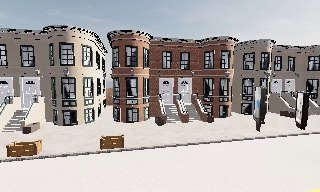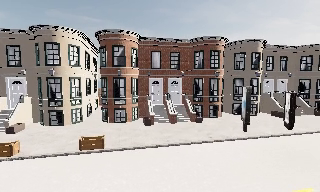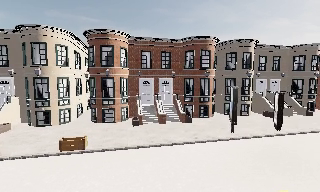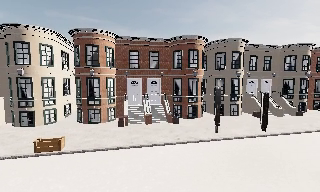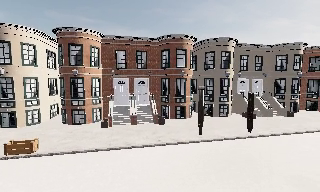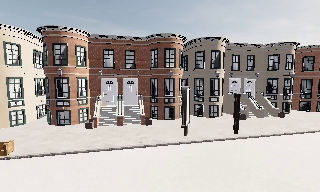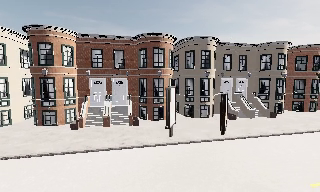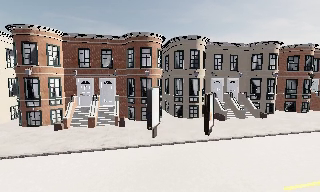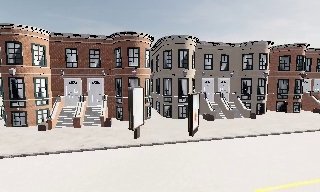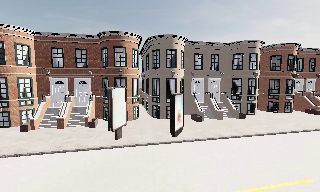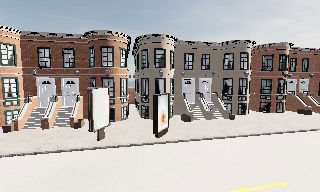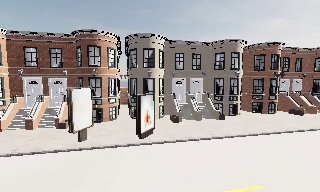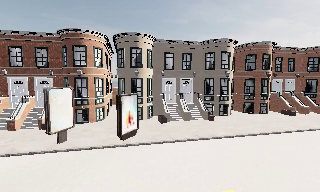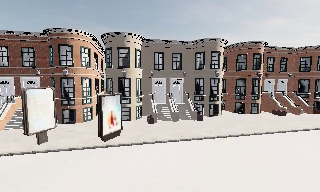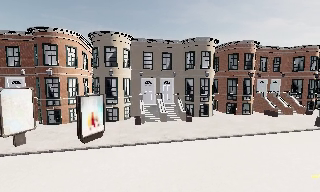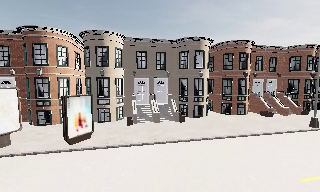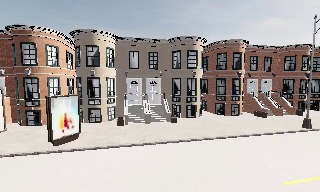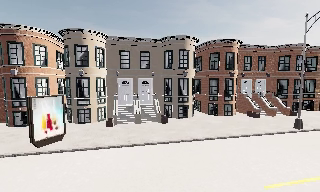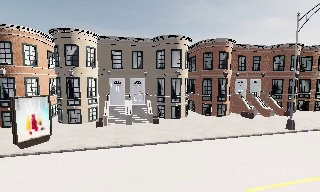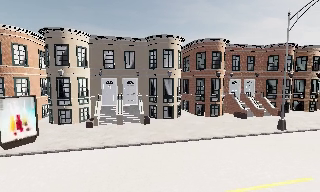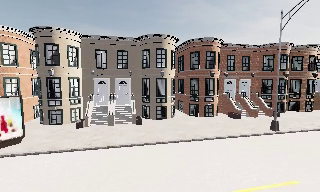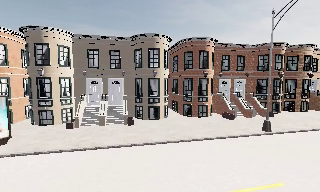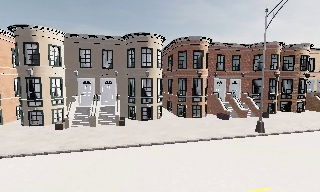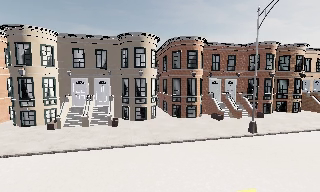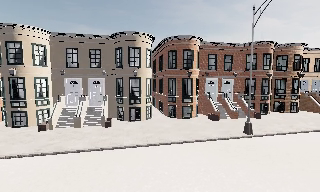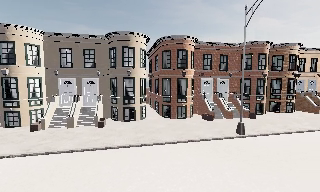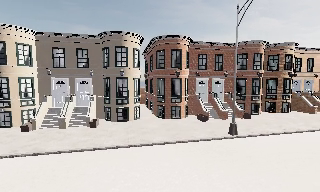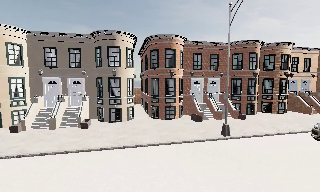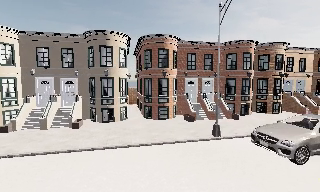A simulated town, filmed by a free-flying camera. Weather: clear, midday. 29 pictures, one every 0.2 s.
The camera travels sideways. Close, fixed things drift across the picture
to the left.
0.0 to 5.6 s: The camera travels to its right, about 20 m, so close, fixed things drift to the left. It loses speed.
The film runs forward here.
